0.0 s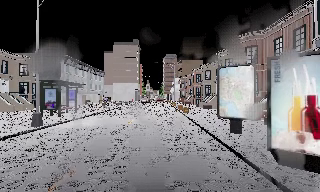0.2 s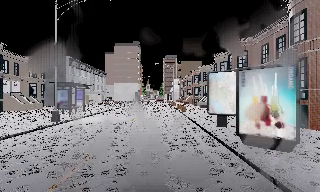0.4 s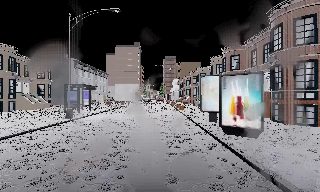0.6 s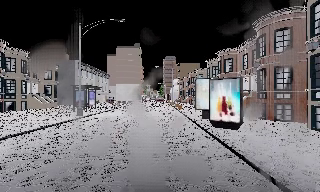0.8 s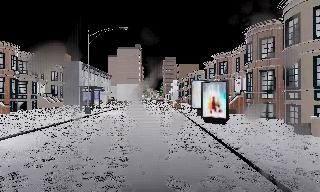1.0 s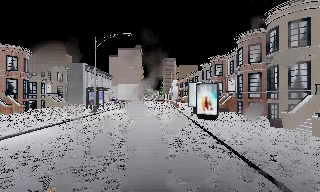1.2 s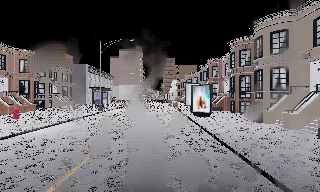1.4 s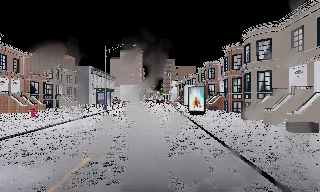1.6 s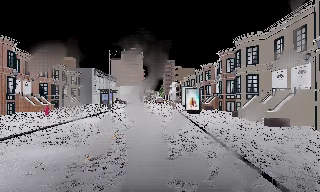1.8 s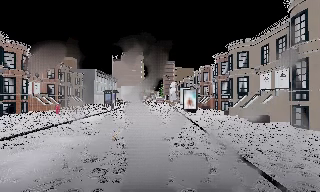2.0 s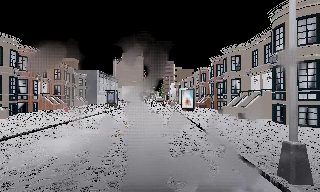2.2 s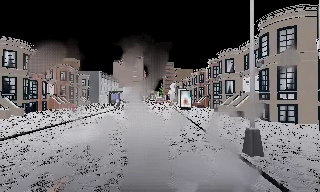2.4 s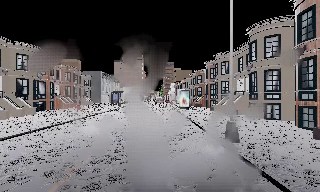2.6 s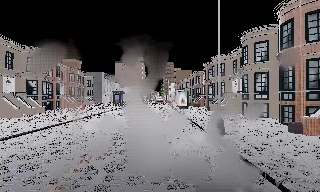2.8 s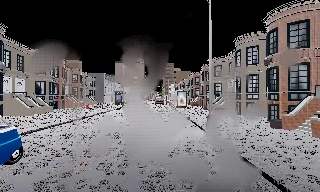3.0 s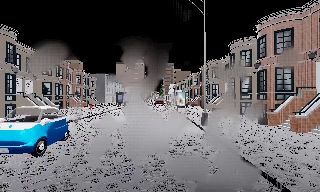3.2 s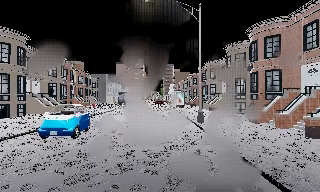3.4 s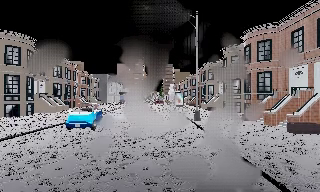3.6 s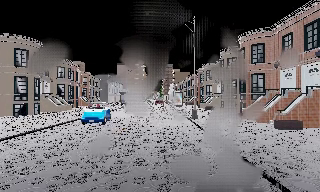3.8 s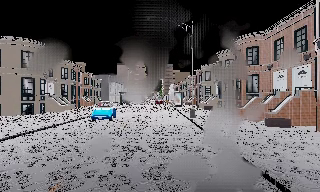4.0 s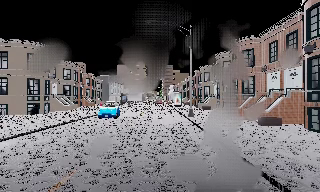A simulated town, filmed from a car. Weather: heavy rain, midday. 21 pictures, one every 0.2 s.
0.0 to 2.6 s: The camera travels backward, about 19 m, so what stands in front gets smaller.
2.6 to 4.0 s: The camera travels backward, about 6 m, so what stands in front gets smaller. It loses speed.
The film runs backward here.
